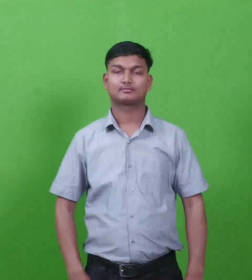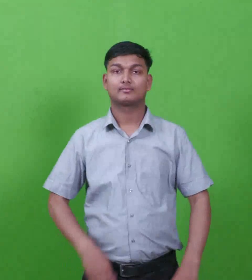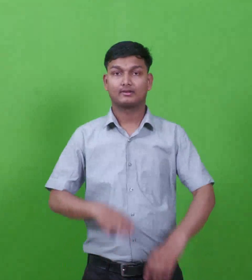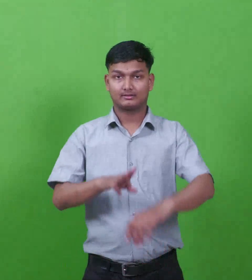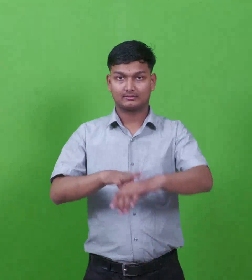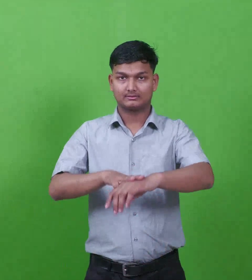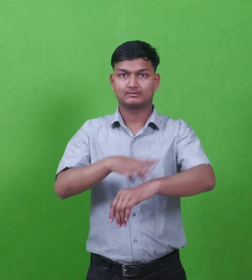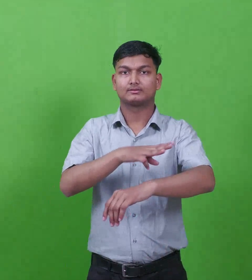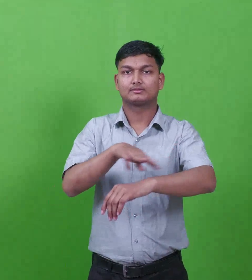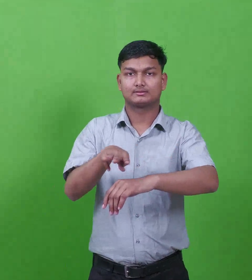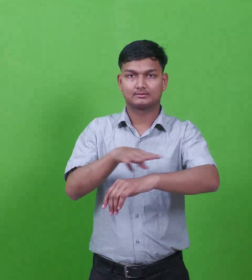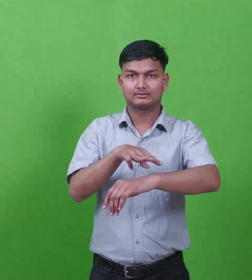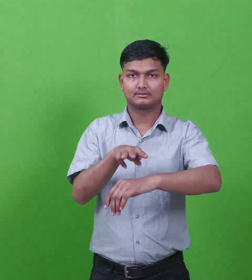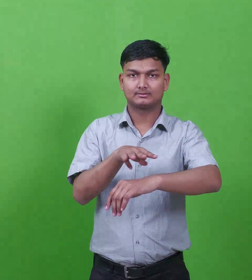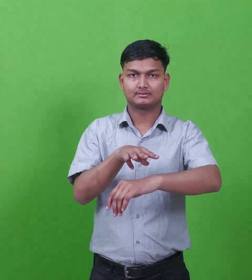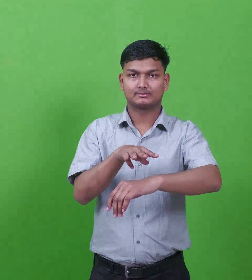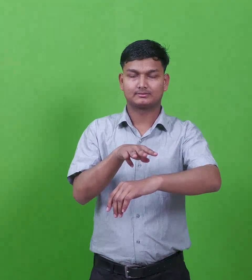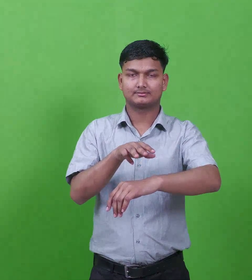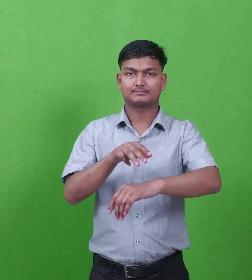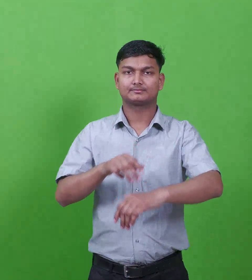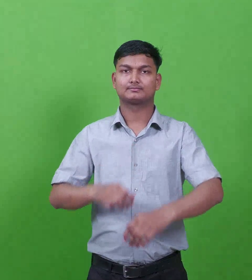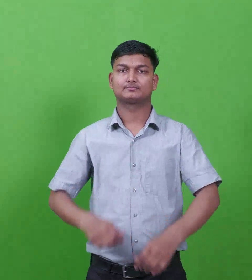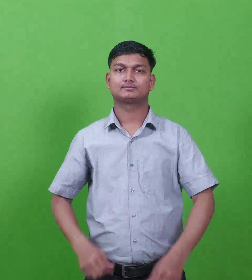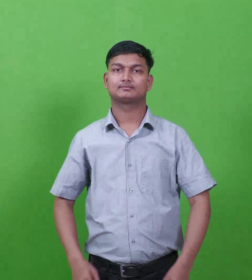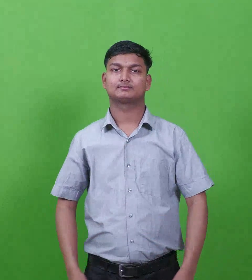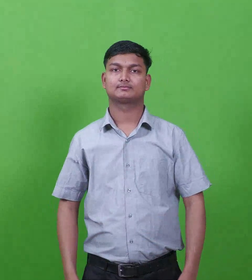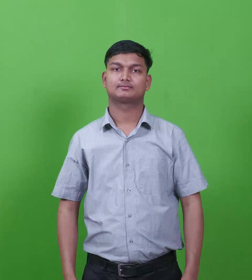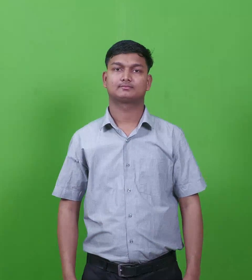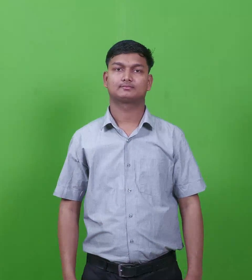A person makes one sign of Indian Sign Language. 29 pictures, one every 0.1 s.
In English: elim
